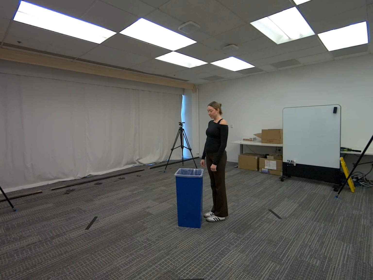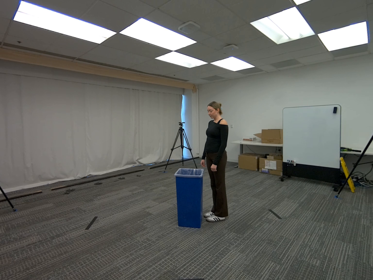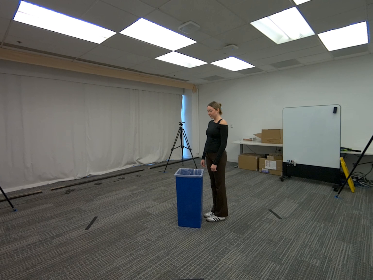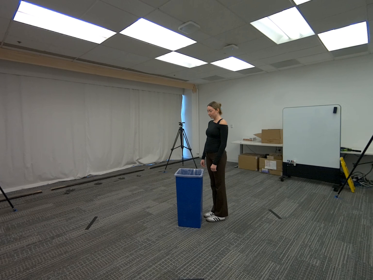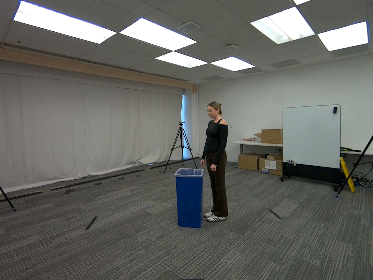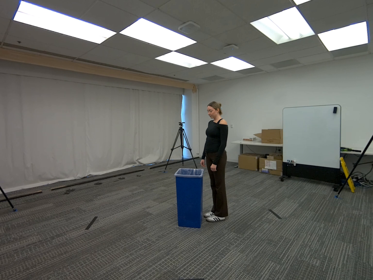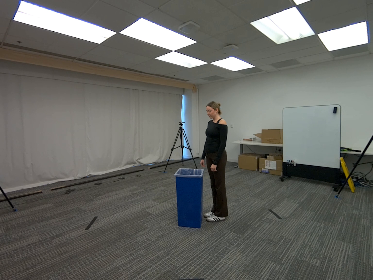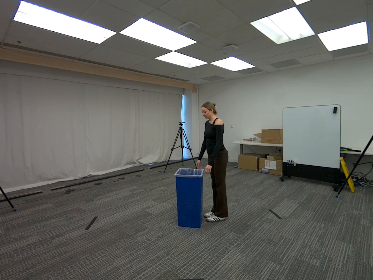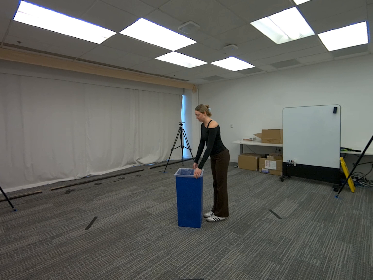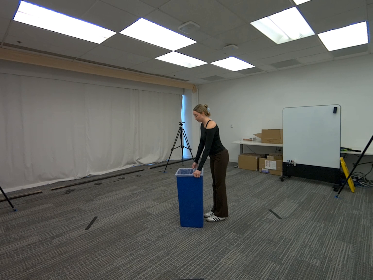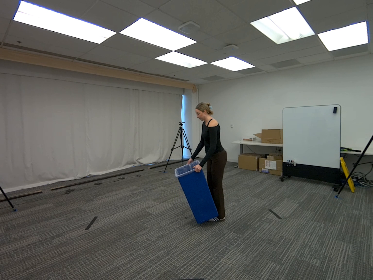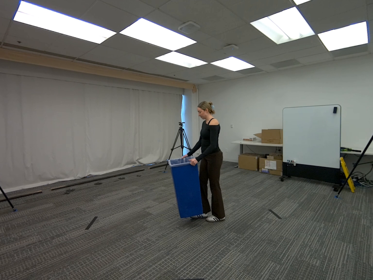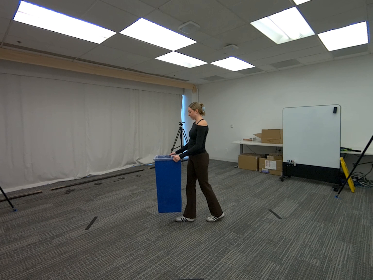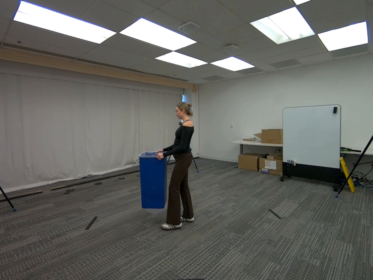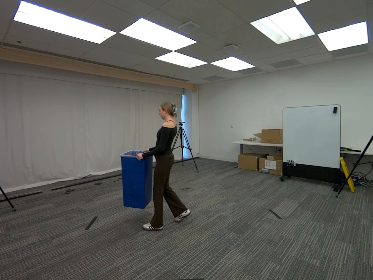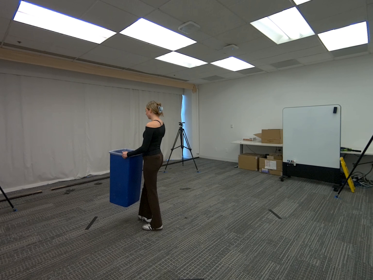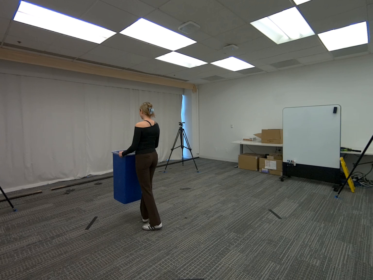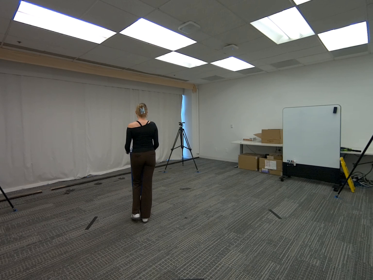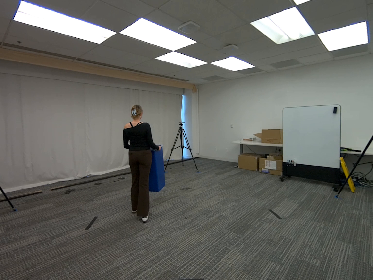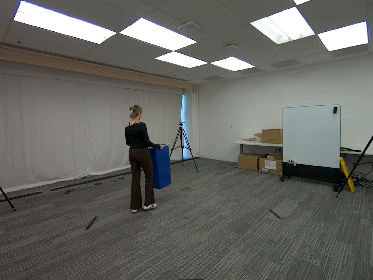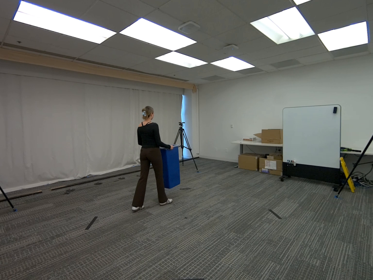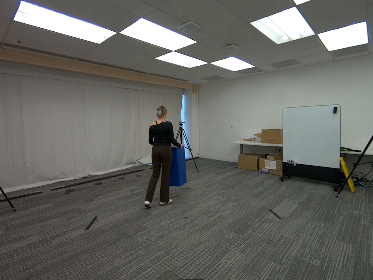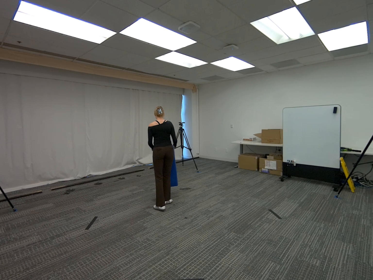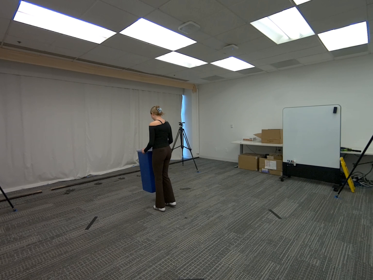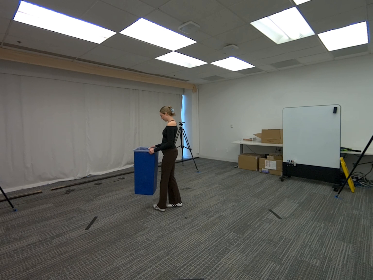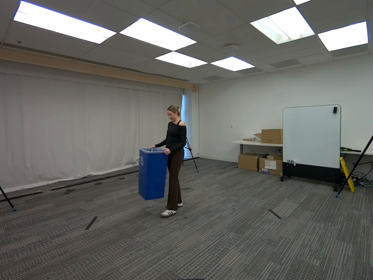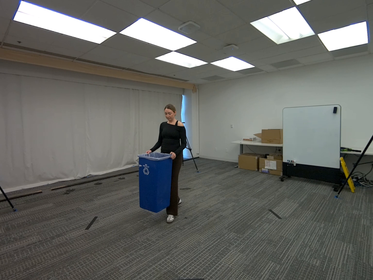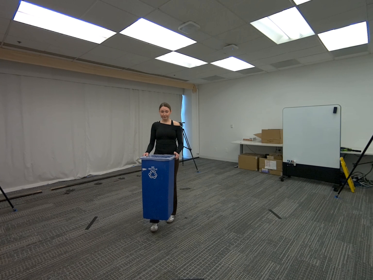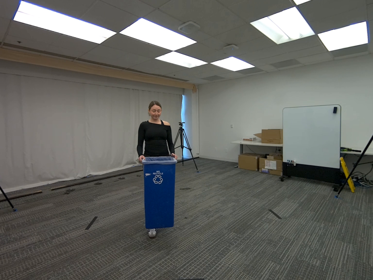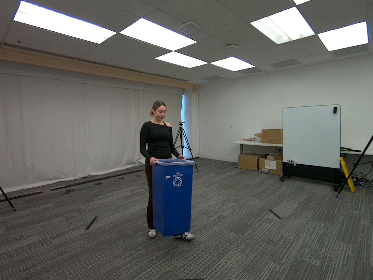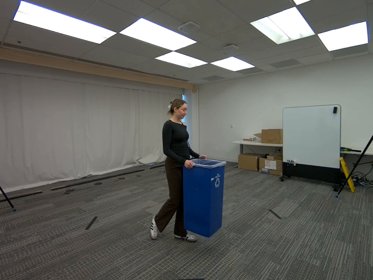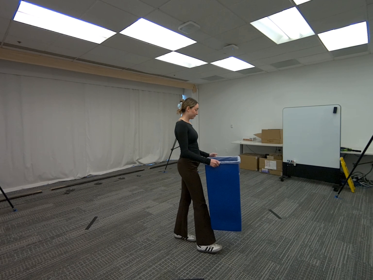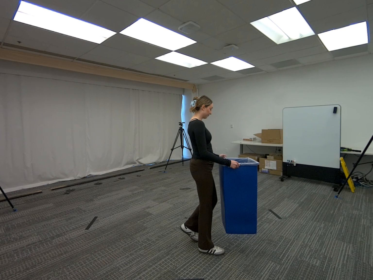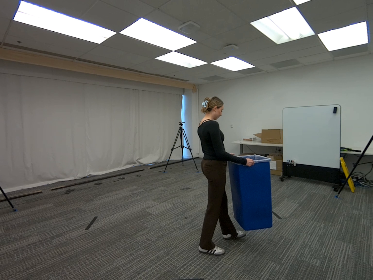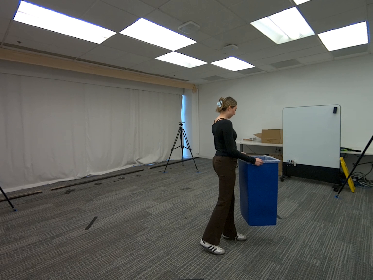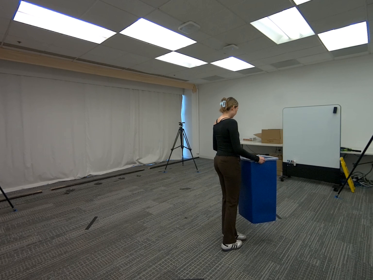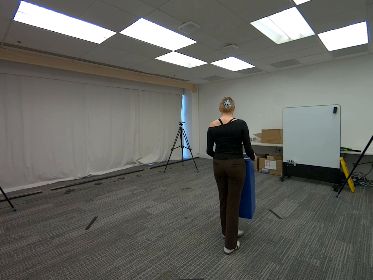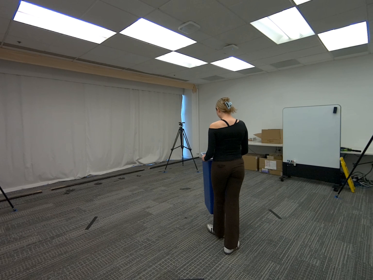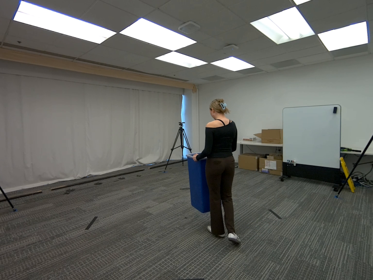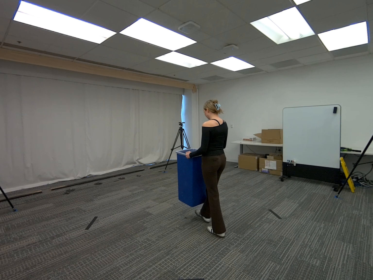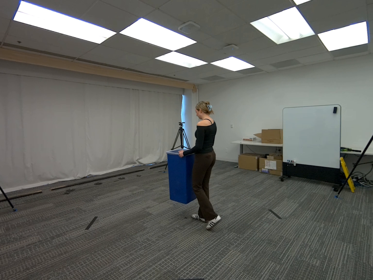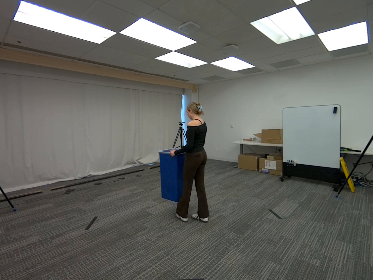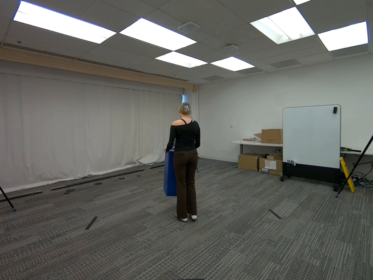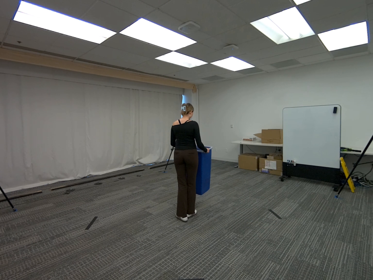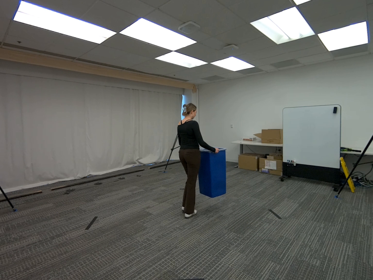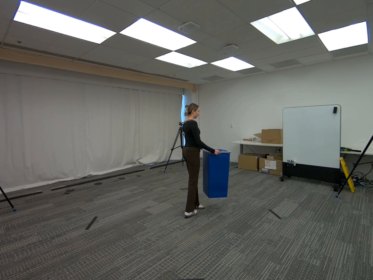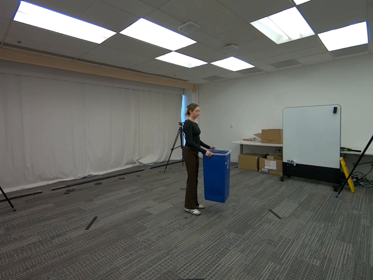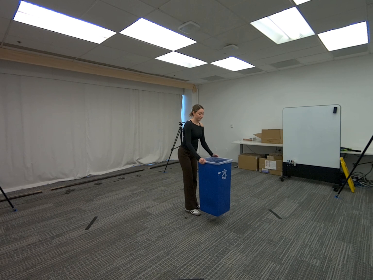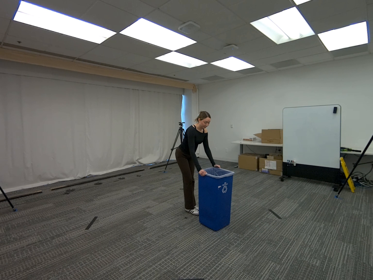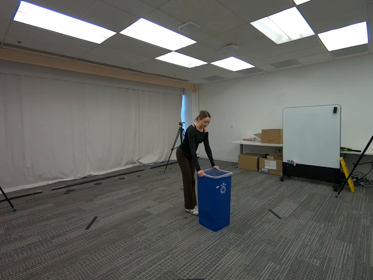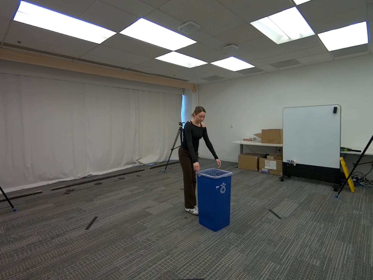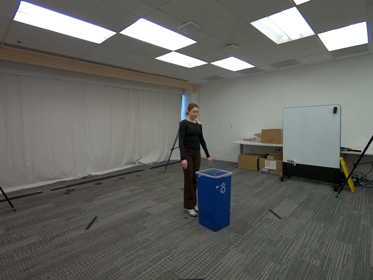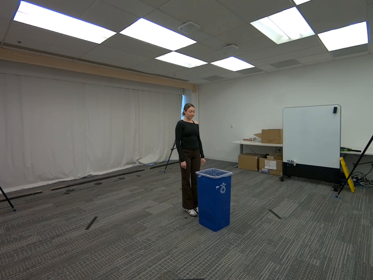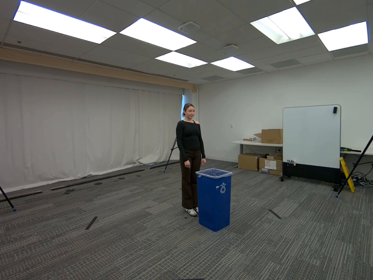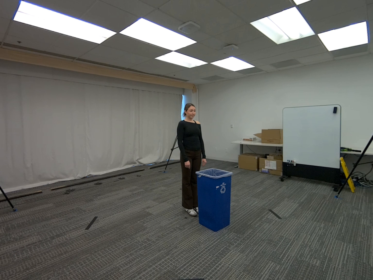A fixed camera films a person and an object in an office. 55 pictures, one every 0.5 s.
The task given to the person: Pick up blue trash can and place it back down on the floor. Repeat actions.
